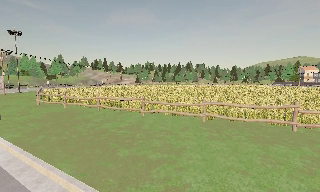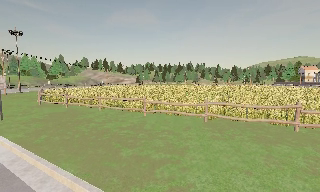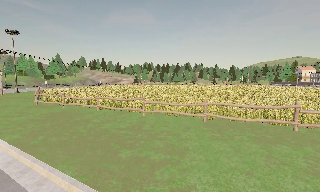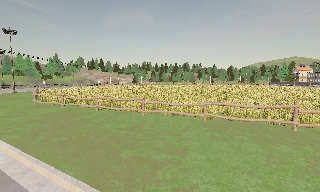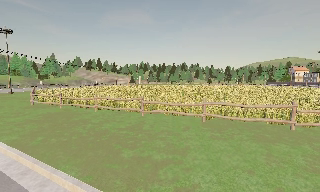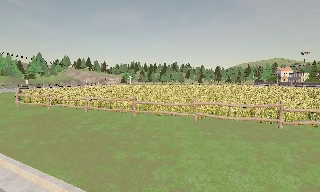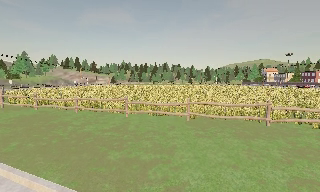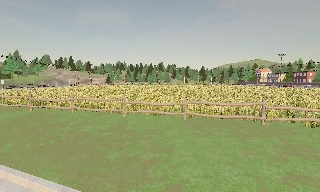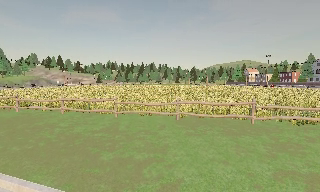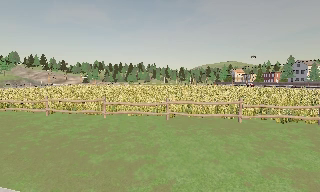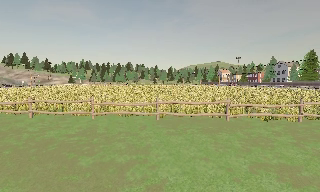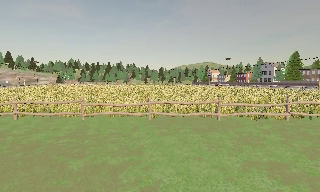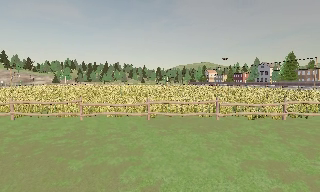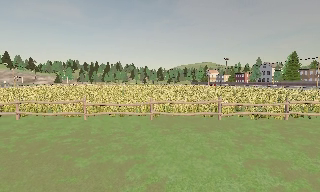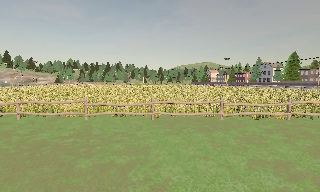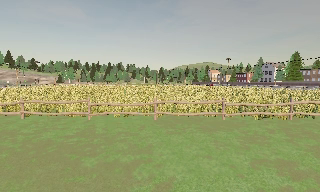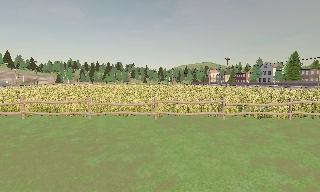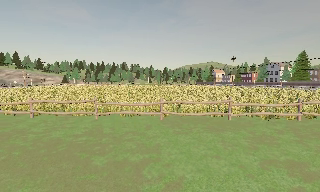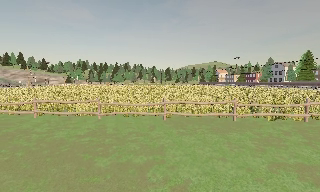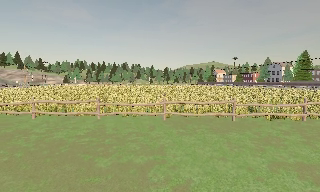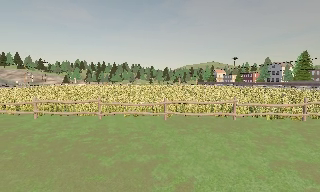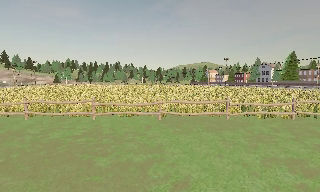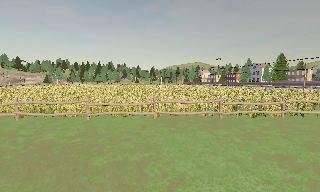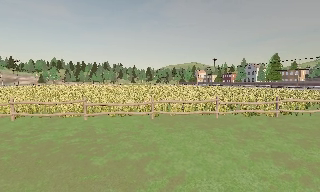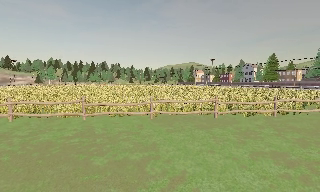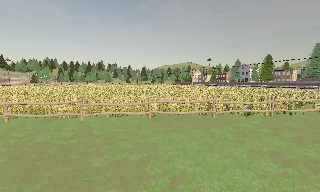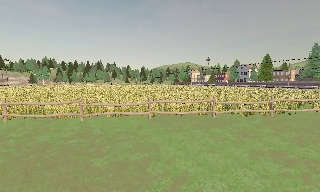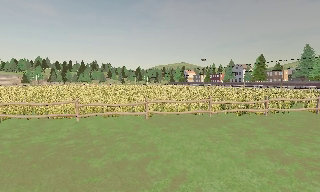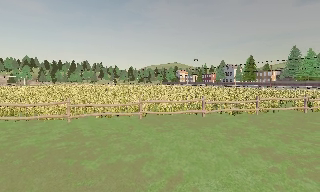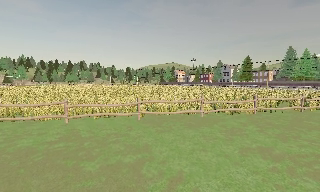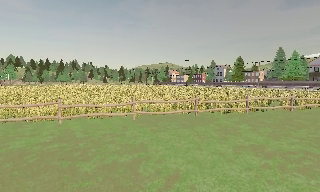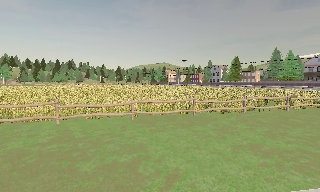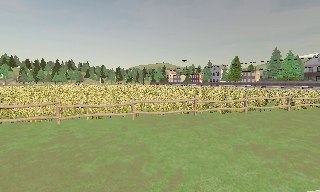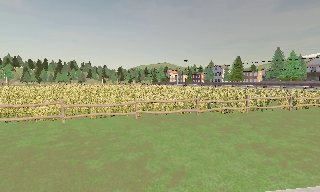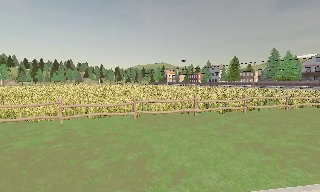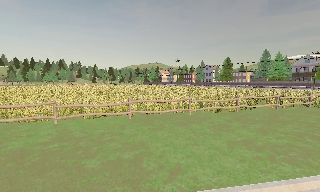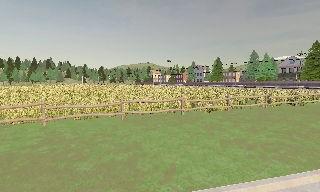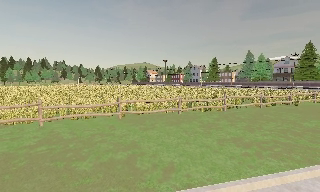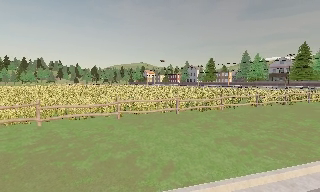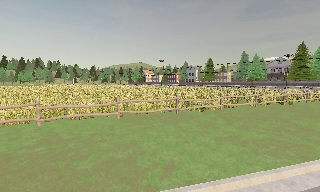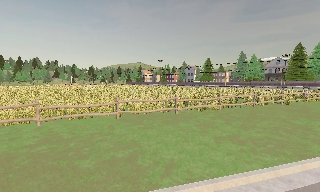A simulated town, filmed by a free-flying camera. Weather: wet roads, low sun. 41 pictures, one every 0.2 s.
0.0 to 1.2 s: The camera shifts only a little, or ends up much as it began.
1.2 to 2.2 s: The scene slides to the left, as the camera pans about 15 degrees to its right.
2.2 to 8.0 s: The camera pans to its right, which is clockwise from overhead, by about 25 degrees. It travels to its left and backward, about 2 m.
The film runs forward here.
